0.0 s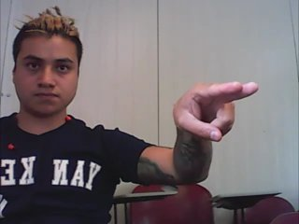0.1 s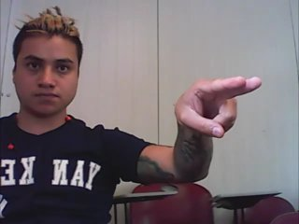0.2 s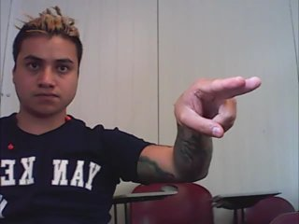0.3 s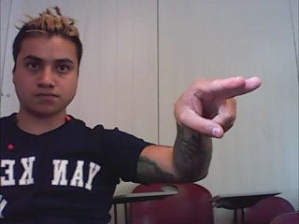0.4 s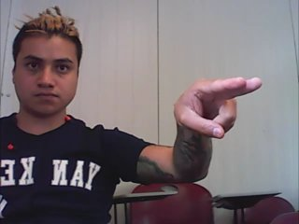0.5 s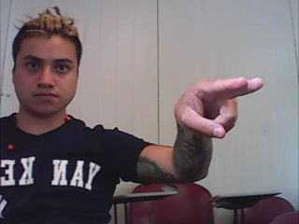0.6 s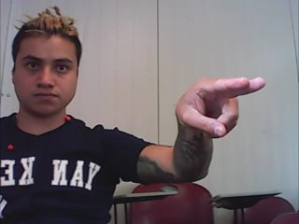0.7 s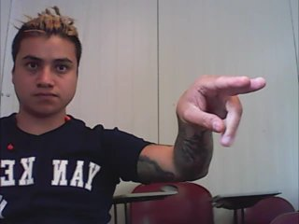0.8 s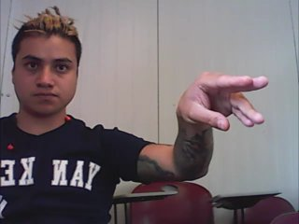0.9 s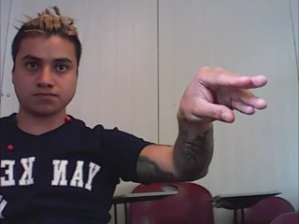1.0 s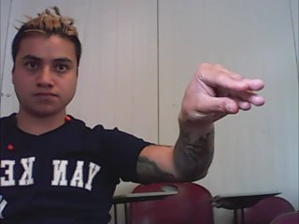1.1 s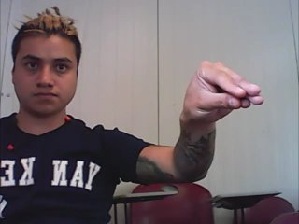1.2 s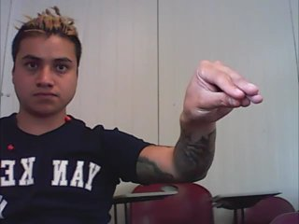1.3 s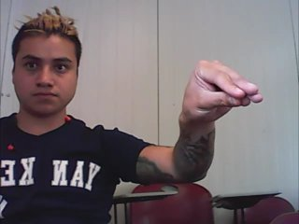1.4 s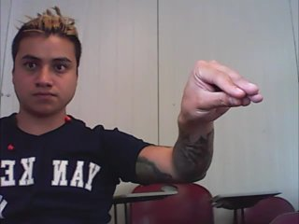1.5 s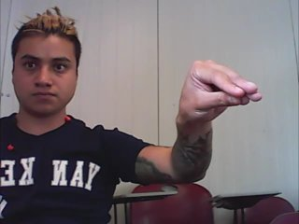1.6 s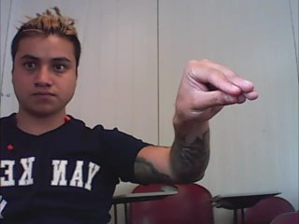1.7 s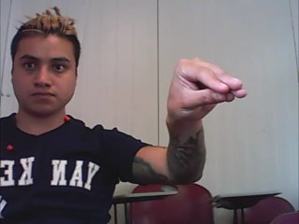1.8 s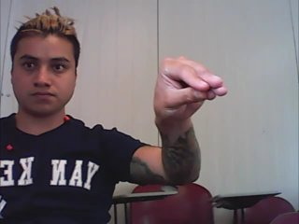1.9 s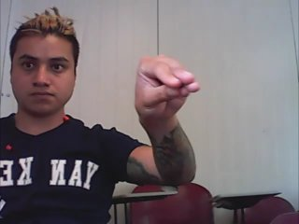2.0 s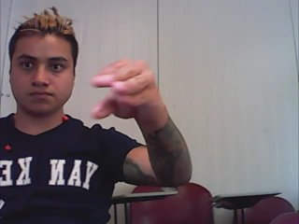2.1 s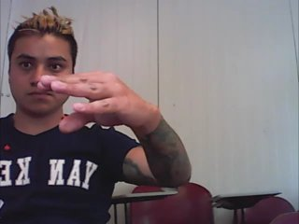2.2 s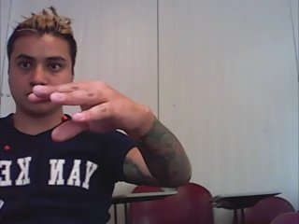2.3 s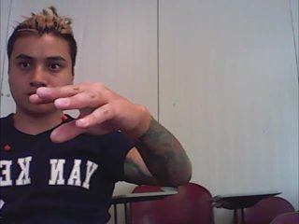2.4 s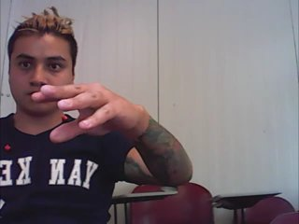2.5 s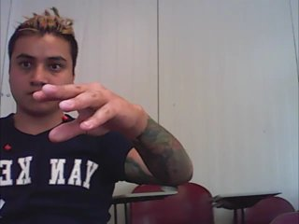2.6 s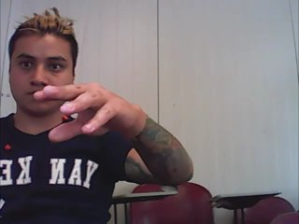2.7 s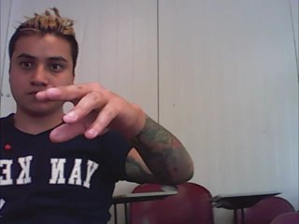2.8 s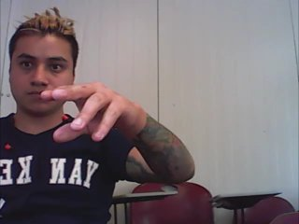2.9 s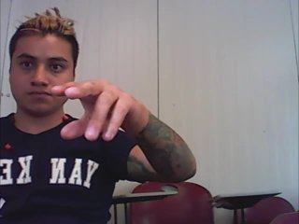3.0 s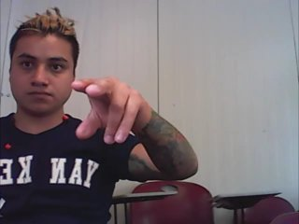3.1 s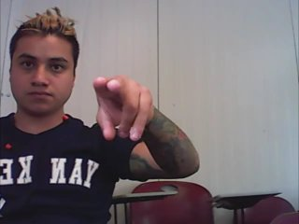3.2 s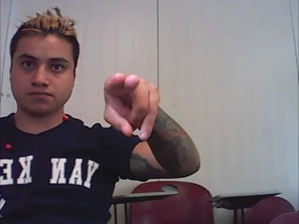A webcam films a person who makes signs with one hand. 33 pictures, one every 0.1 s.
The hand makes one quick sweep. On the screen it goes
to the left.
0.0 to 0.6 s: Pointing with two fingers.
0.7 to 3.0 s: On the screen the hand sweeps to the left. The name of the sign: Throw right.
